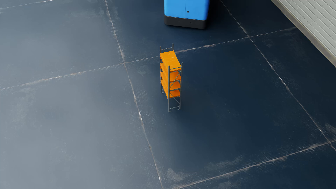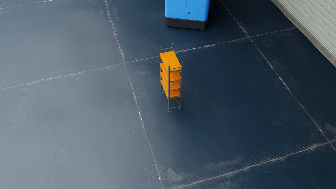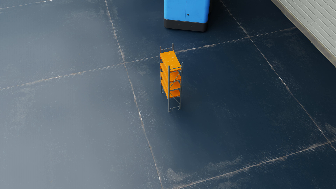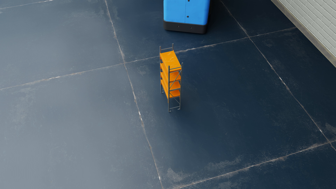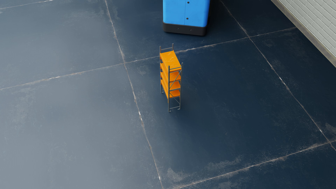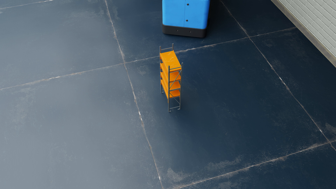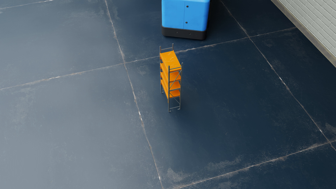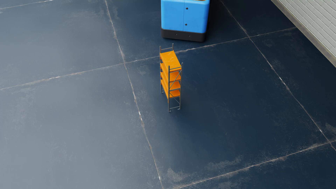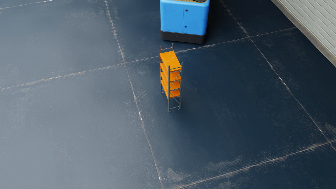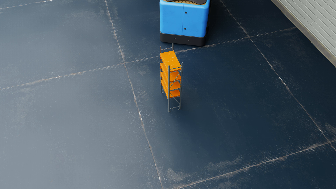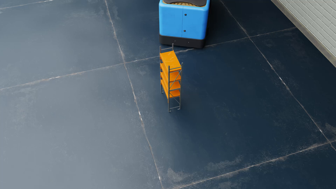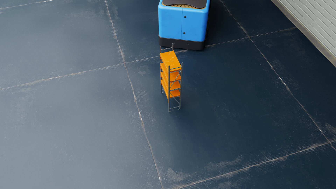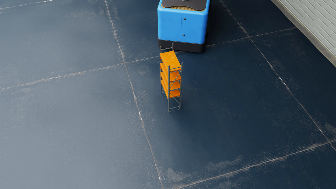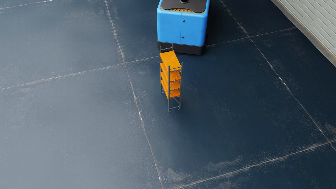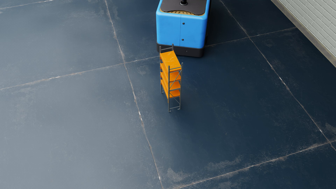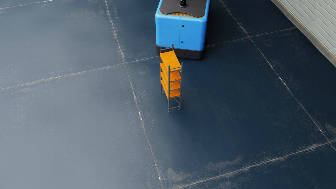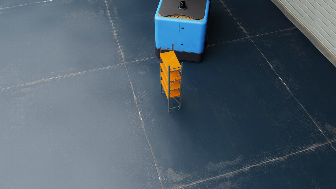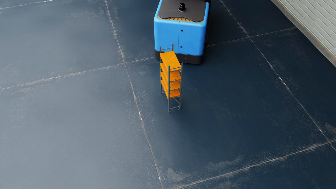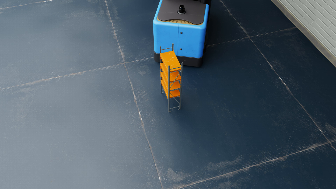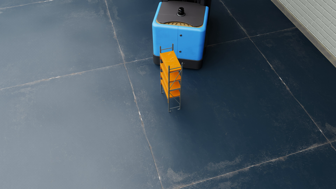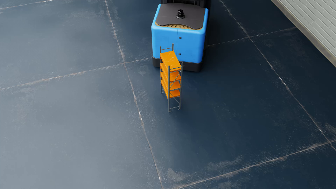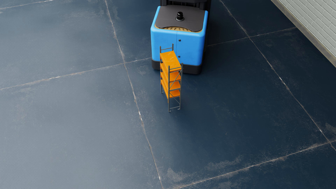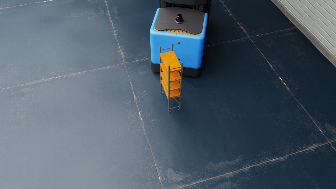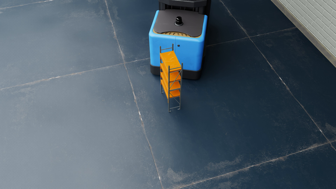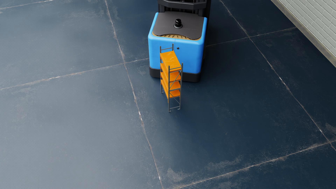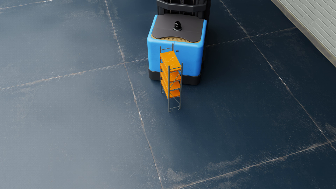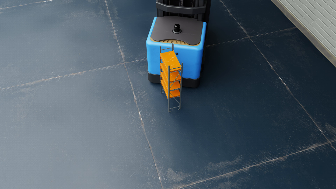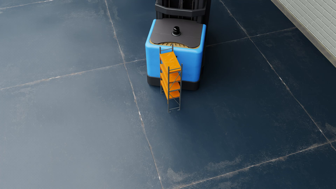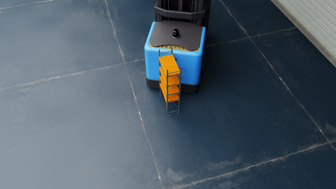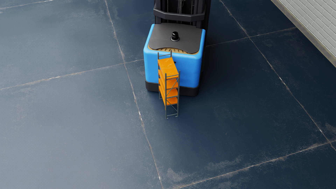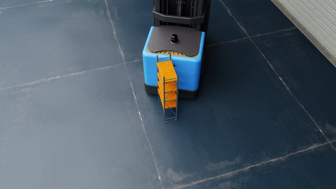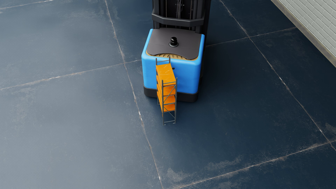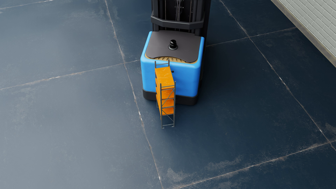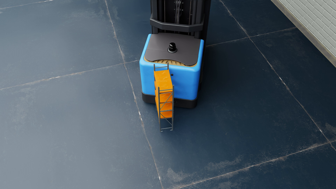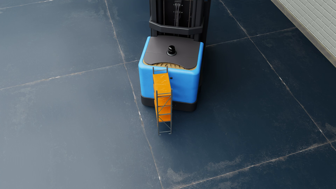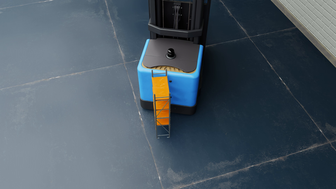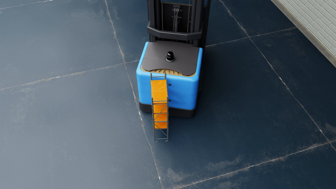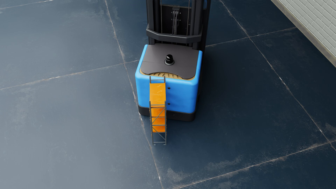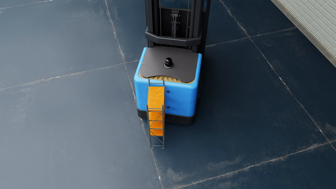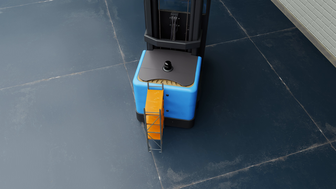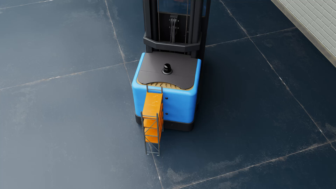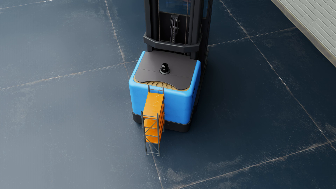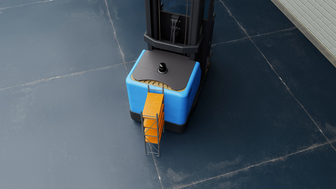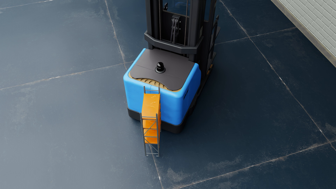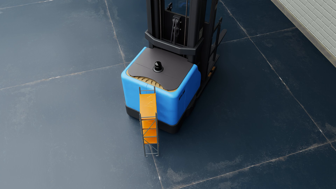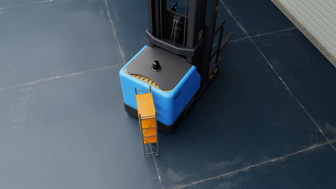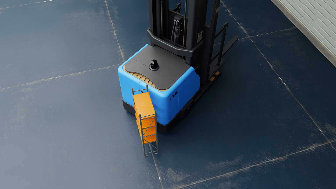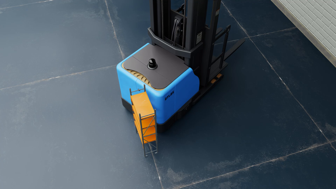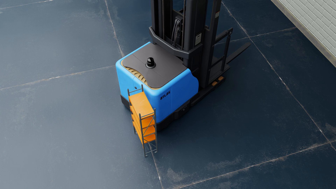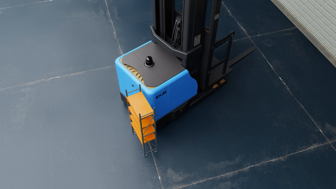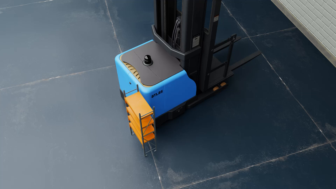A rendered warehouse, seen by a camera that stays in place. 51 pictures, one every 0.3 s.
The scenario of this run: A forklift runs into an object in its way.
